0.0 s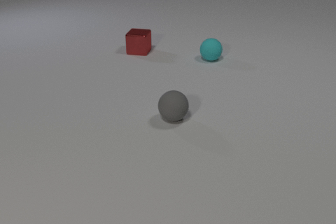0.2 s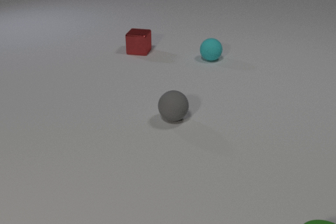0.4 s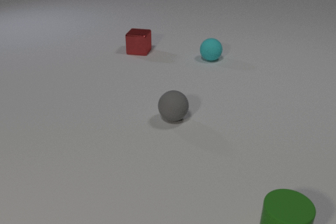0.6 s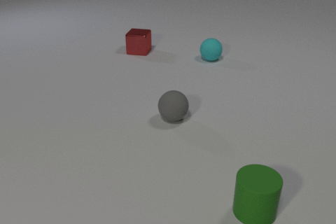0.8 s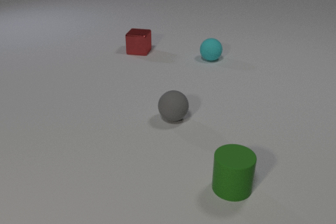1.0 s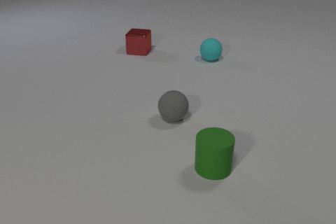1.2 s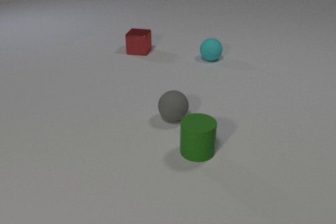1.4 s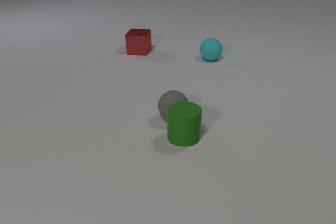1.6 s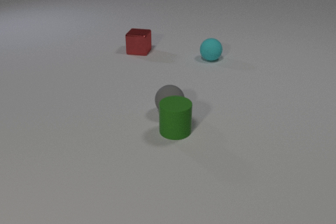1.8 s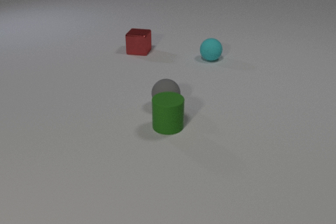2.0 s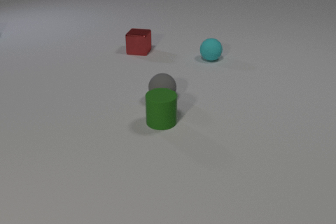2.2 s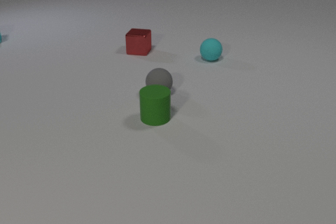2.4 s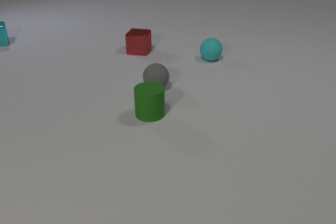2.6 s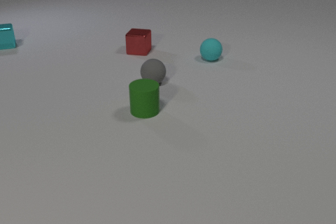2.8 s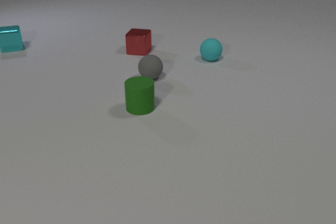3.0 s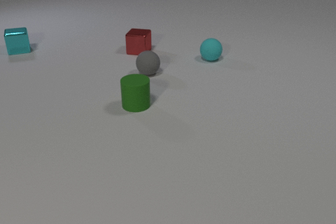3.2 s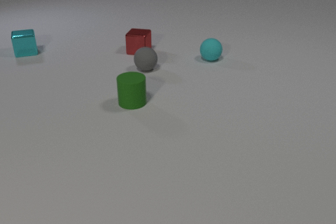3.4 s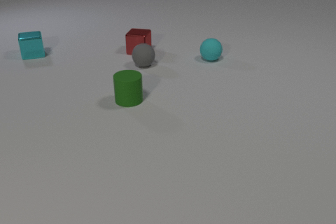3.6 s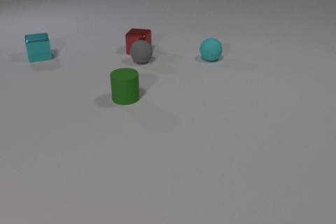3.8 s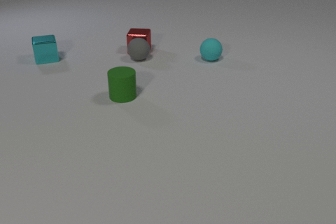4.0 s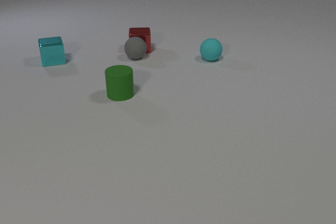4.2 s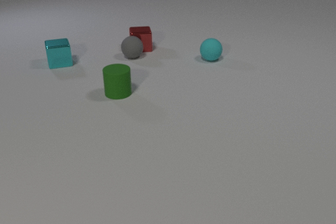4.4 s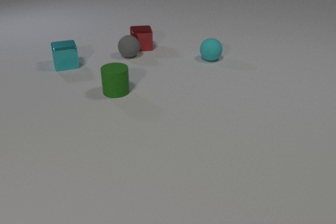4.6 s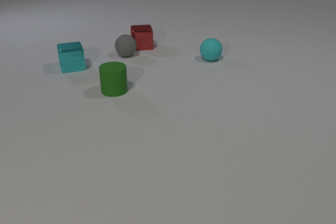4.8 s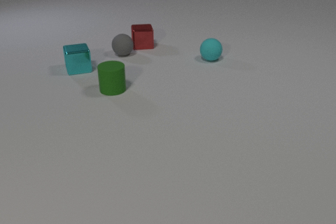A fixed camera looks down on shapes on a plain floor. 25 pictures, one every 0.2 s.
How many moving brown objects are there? 0.
Are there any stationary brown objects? no.
How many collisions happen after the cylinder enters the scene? 2.
0.0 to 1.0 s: The green rubber cylinder comes in at the bottom edge, slides away from the camera and to the left.
1.0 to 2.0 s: The green rubber cylinder slides away from the camera and to the left. The gray rubber sphere rolls away from the camera. The green rubber cylinder and the gray rubber sphere collide.
2.0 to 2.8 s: The green rubber cylinder slides away from the camera and to the left. The gray rubber sphere rolls away from the camera. The cyan metal cube comes in at the left edge, slides toward the camera and to the right.
2.8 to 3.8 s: The green rubber cylinder slides away from the camera and to the left. The gray rubber sphere rolls away from the camera. The cyan metal cube slides toward the camera and to the right. The gray rubber sphere and the red metal cube collide.
3.8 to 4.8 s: The green rubber cylinder slides away from the camera and to the left. The gray rubber sphere rolls to the left and away from the camera. The cyan metal cube slides toward the camera and to the right. The red metal cube slides away from the camera.
